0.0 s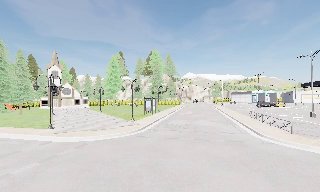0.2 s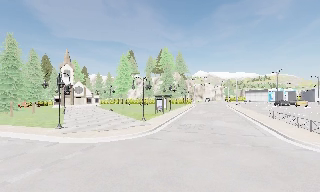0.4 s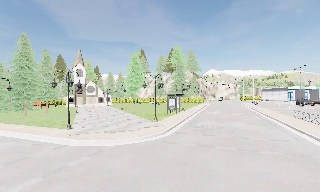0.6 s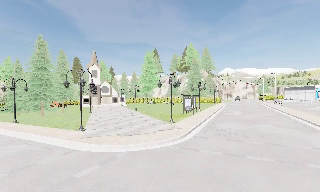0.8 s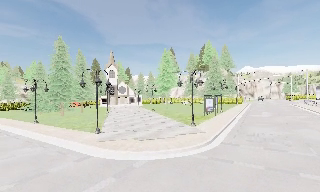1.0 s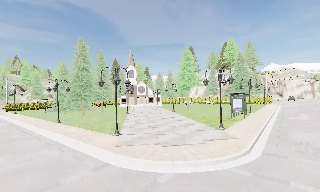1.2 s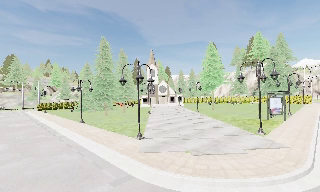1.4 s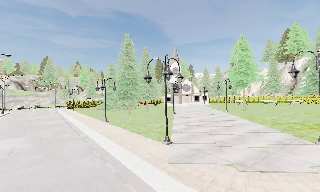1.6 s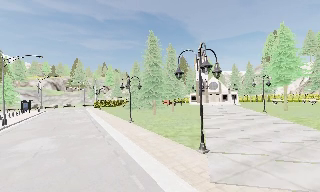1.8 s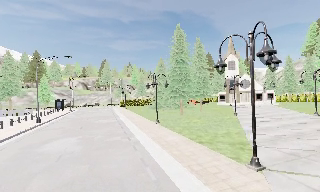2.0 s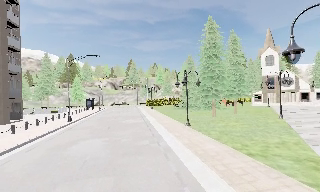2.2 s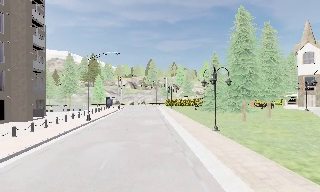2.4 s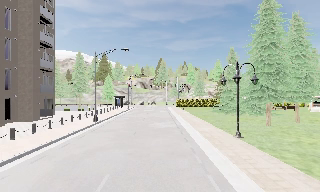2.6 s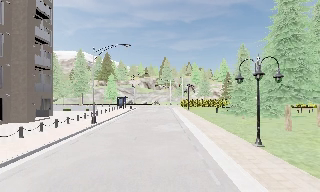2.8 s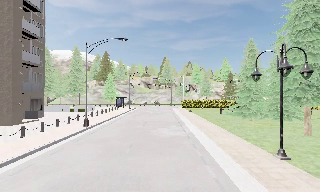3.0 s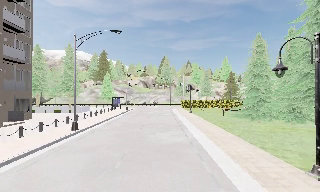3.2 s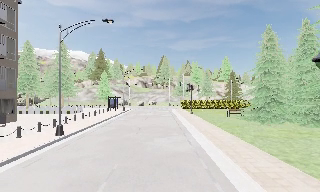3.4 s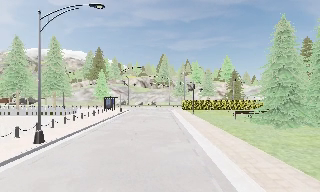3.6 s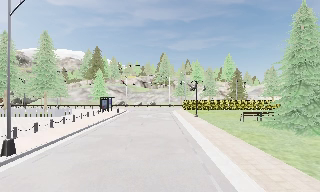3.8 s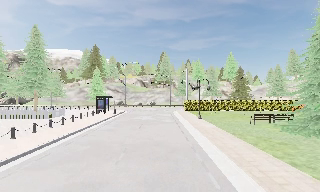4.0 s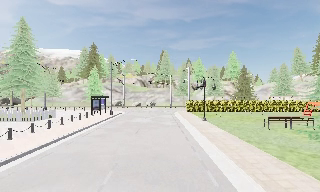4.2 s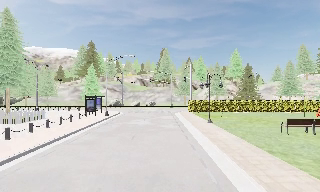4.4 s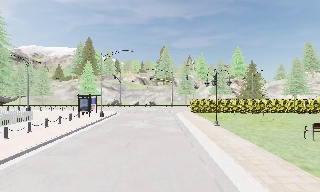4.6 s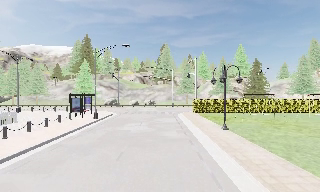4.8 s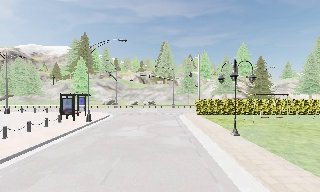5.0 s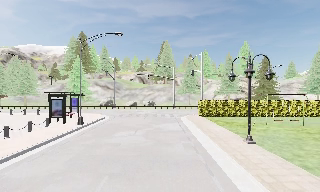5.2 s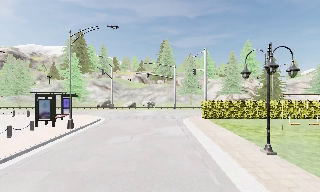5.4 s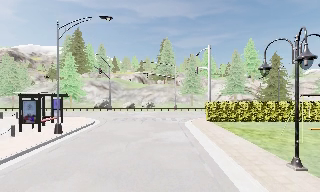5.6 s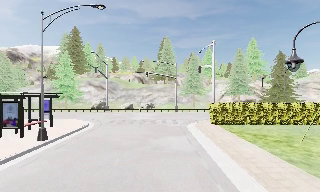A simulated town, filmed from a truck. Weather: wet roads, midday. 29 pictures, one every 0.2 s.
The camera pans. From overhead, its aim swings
counterclockwise.
The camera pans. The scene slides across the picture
to the right.
0.0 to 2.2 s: The camera swings to its left by about 70 degrees, and the scene slides to the right. It travels forward, about 14 m.
2.2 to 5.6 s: The camera travels forward, about 30 m, so what stands in front looms larger.
The film runs forward here.
